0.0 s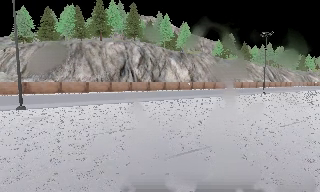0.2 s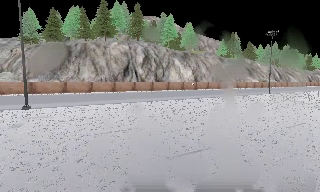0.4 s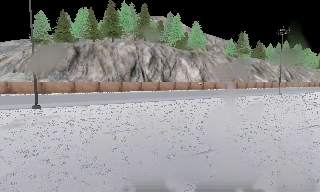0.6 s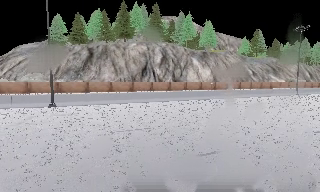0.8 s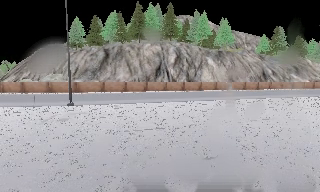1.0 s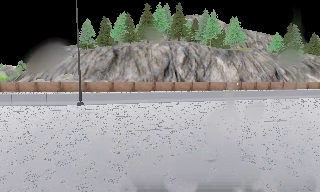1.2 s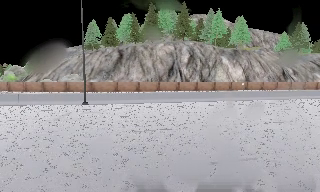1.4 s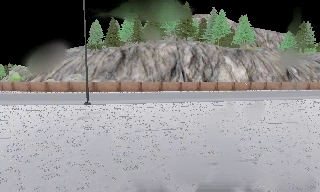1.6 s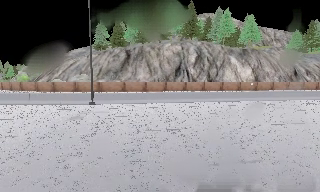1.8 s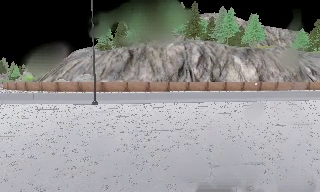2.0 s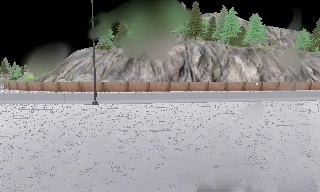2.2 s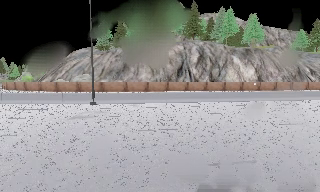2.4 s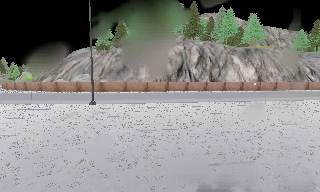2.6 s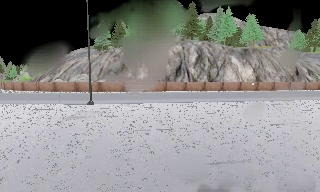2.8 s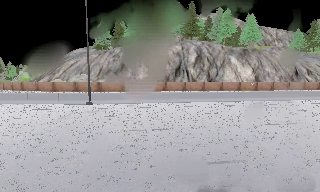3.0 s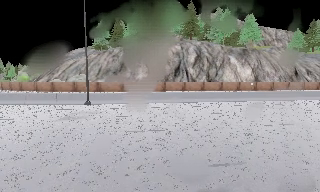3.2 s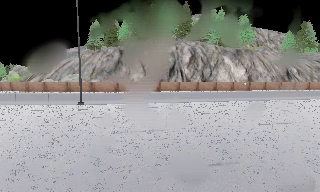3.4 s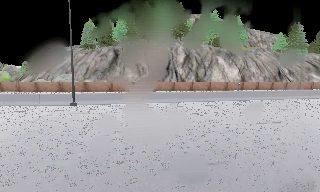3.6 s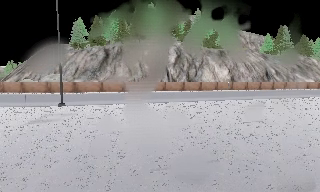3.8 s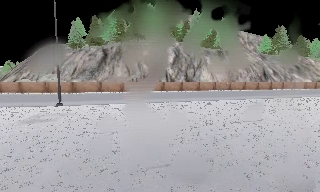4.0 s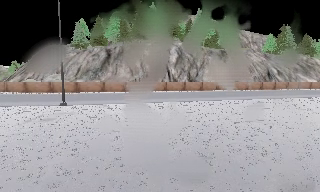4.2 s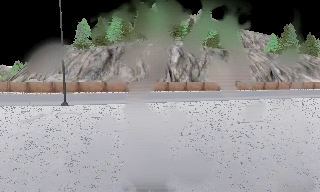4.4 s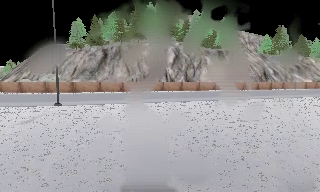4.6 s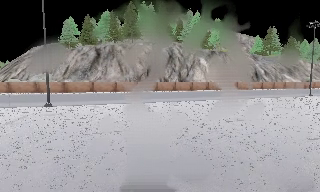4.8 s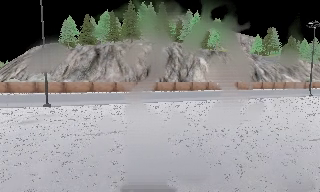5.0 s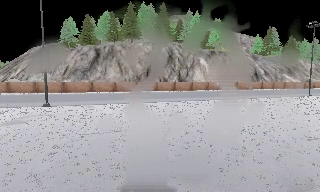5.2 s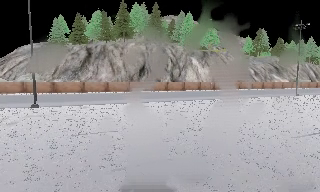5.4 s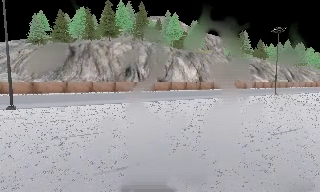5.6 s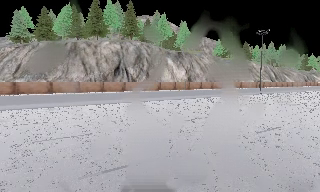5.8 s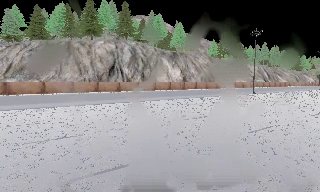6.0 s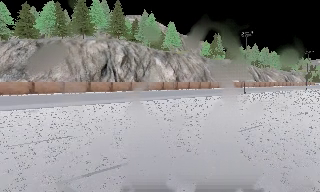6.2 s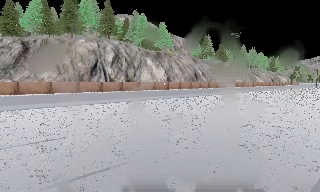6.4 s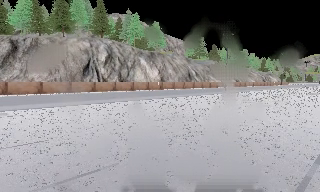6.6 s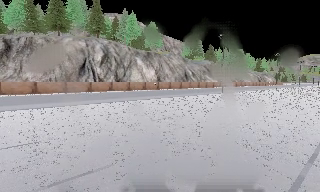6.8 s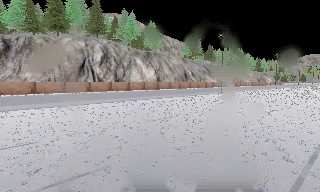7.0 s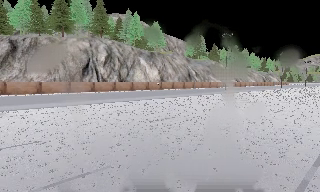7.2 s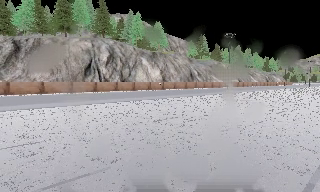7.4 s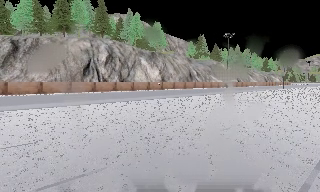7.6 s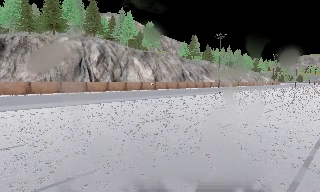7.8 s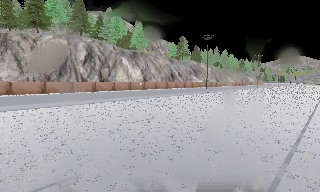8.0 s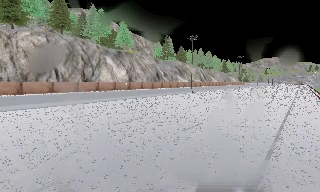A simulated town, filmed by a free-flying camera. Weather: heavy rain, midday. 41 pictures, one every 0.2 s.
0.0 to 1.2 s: The camera pans to its left, which is counterclockwise from overhead, by about 20 degrees.
1.2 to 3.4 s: The camera travels to its right, about 1 m, so close, fixed things drift to the left.
3.4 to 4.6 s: The camera travels to its right, about 0.5 m, so close, fixed things drift to the left.
4.6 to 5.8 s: The camera swings to its right by about 10 degrees, and the scene slides to the left.
5.8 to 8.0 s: The camera pans to its right, which is clockwise from overhead, by about 20 degrees. It travels to its right and forward, about 1 m, so close, fixed things drift to the left.
The film runs forward here.
